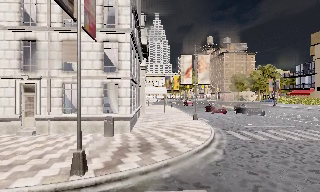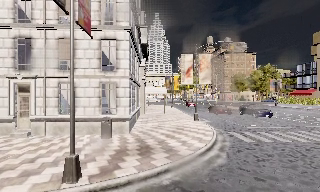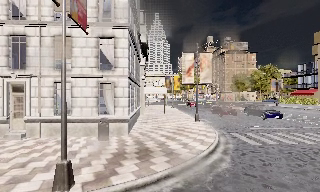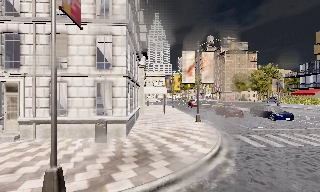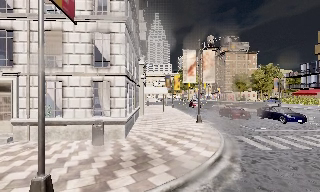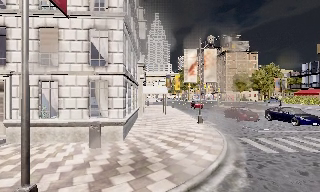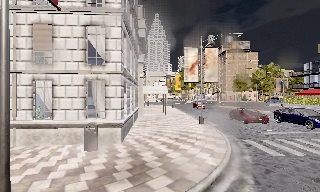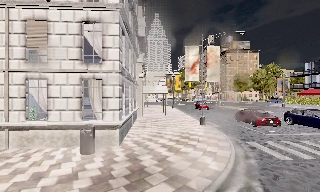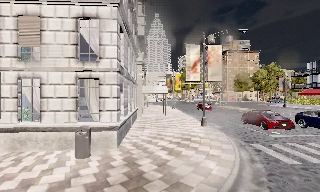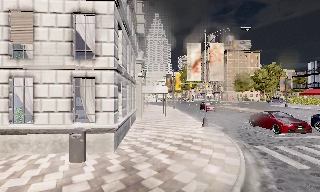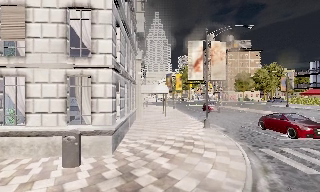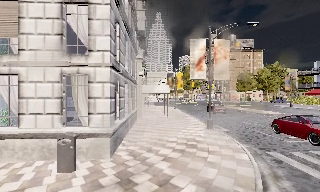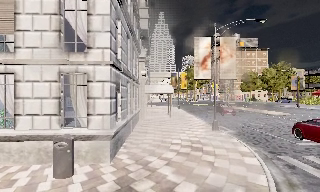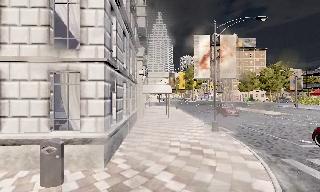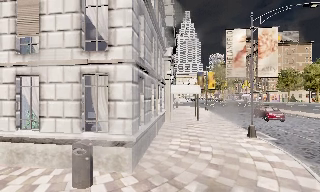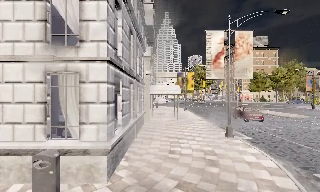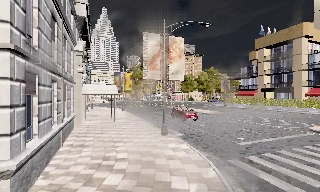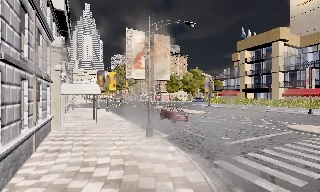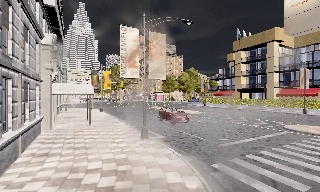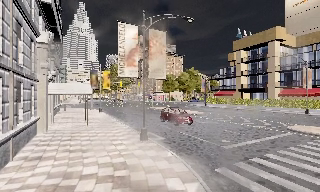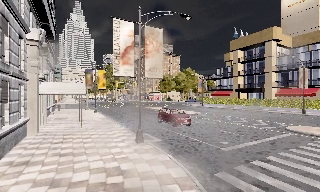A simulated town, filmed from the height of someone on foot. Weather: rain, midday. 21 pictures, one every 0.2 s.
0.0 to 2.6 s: The camera travels forward, about 5 m, so what stands in front looms larger.
2.6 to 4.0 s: The scene slides to the left, as the camera pans about 25 degrees to its right. It travels forward, about 2.5 m, so what stands in front looms larger.
The film runs forward here.
